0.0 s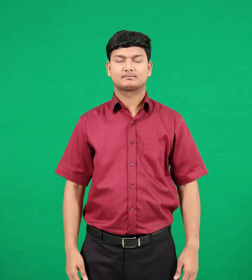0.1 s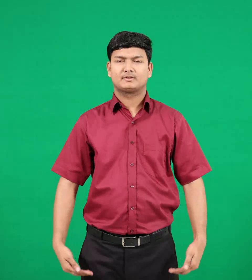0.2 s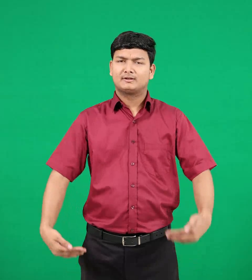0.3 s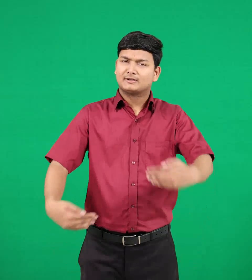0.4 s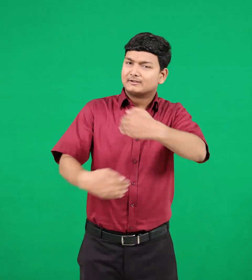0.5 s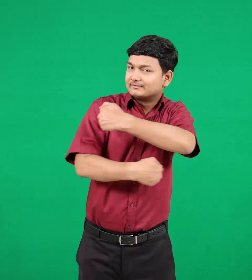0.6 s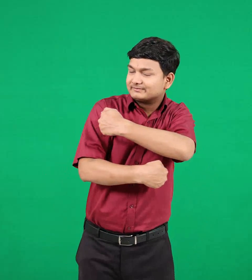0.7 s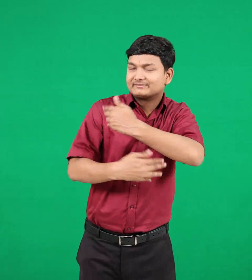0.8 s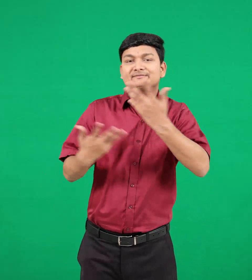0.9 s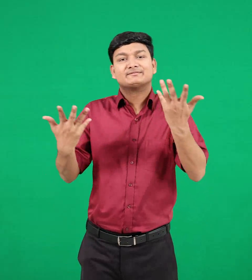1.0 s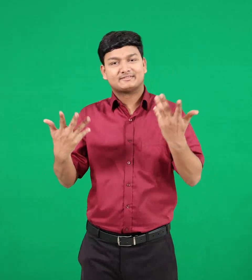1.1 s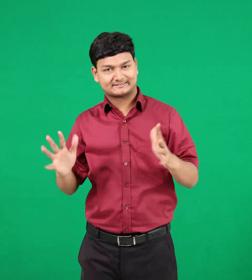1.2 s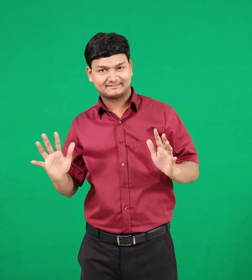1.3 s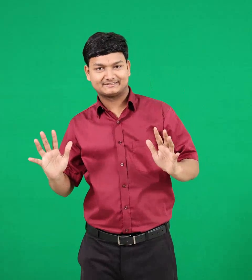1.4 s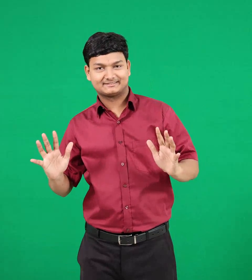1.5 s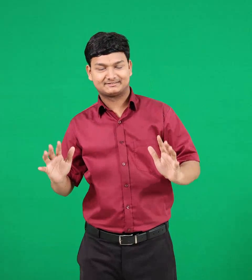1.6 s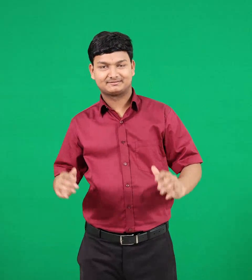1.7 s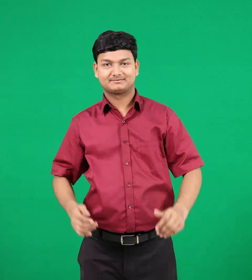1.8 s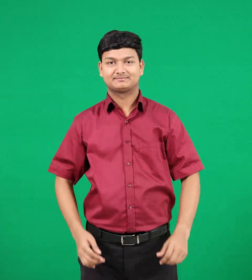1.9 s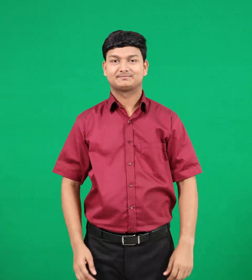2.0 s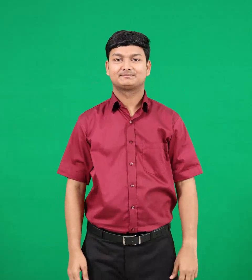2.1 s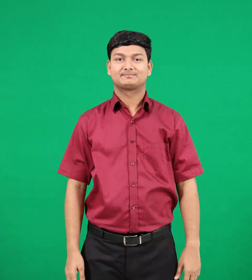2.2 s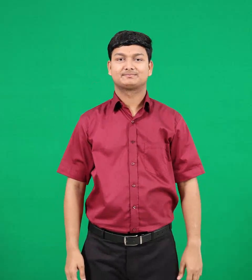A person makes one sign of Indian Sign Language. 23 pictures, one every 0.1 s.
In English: hugged
